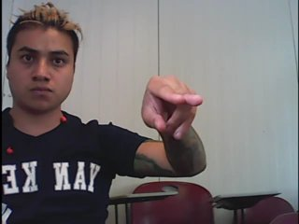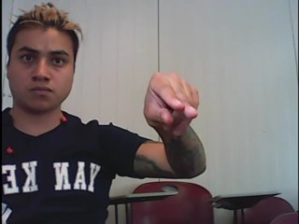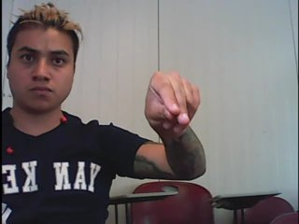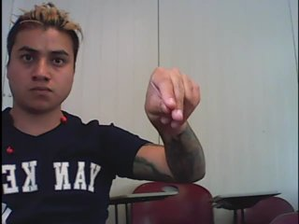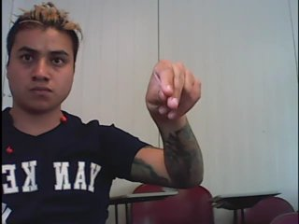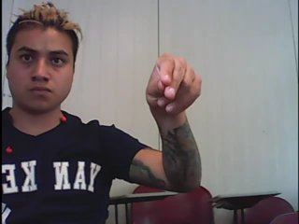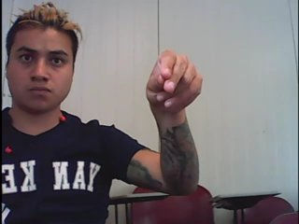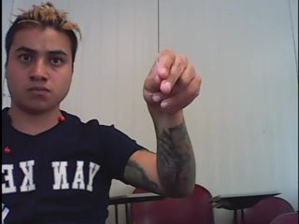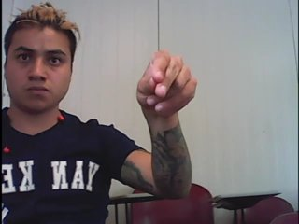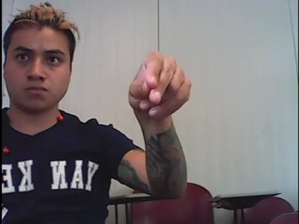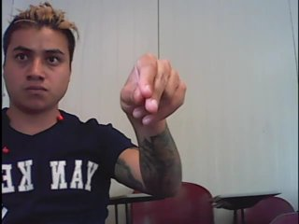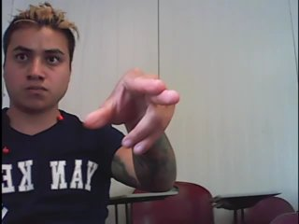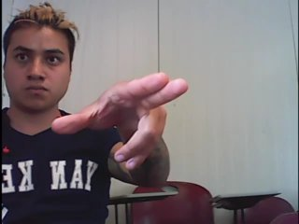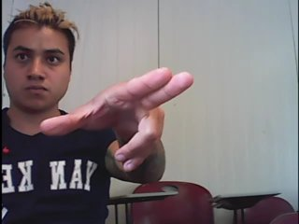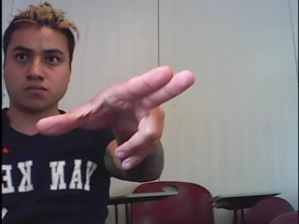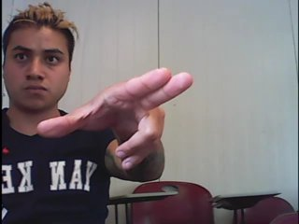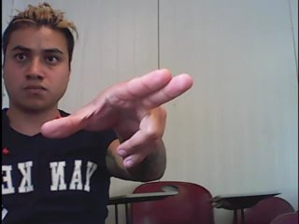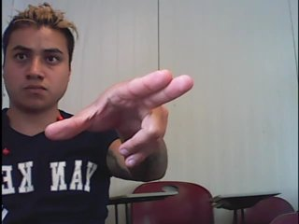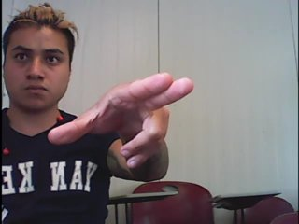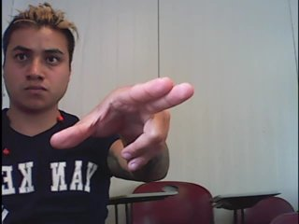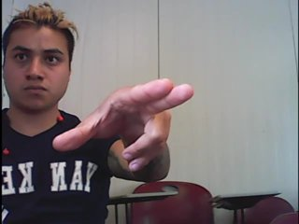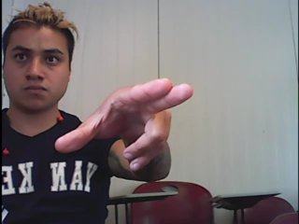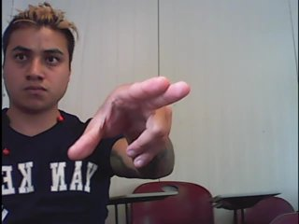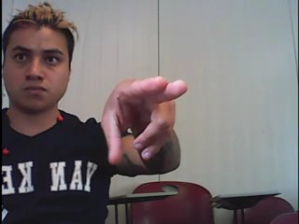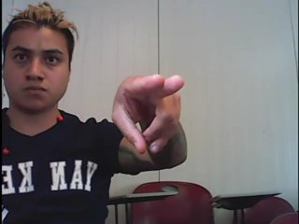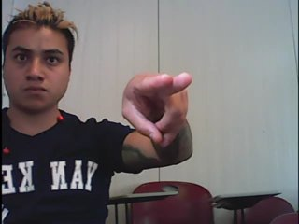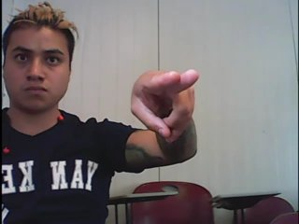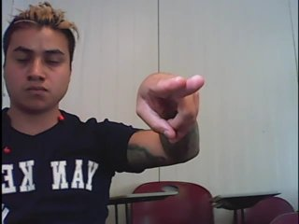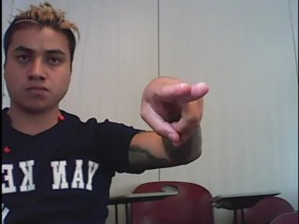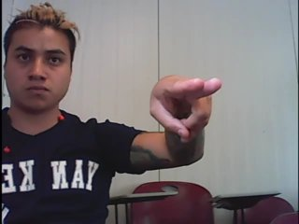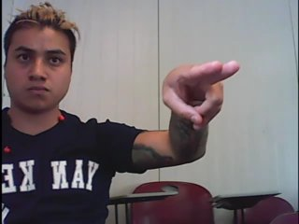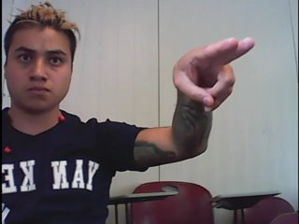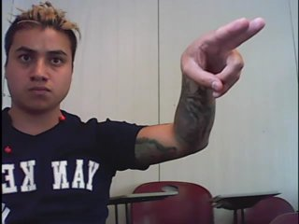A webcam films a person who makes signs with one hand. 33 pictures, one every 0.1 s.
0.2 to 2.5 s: Zoom in.
2.6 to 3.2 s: Pointing with two fingers.
